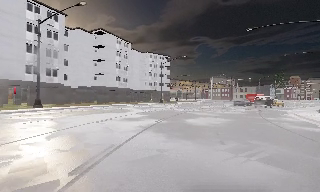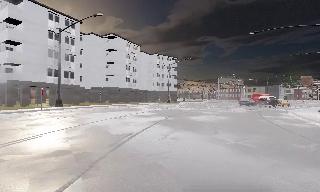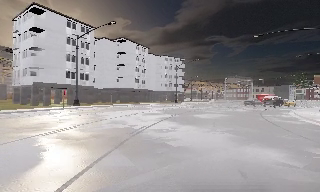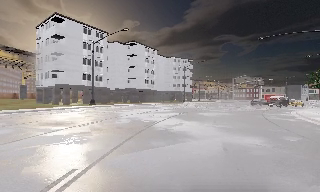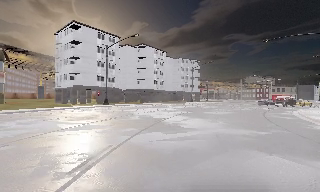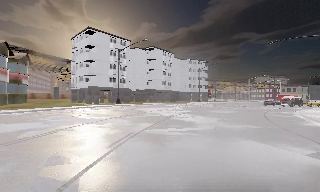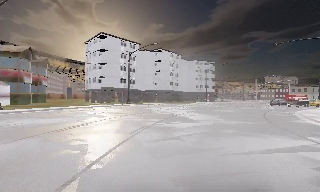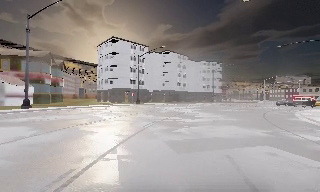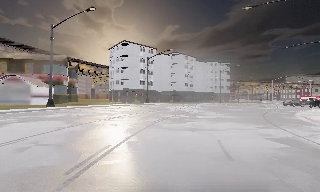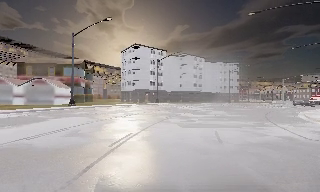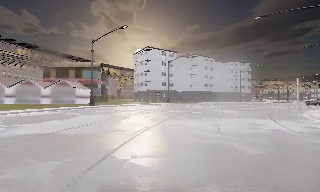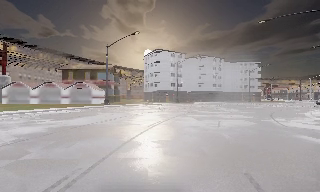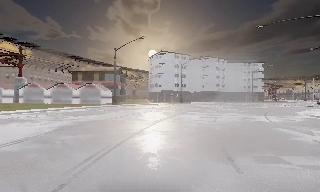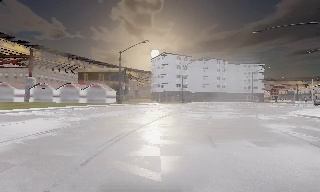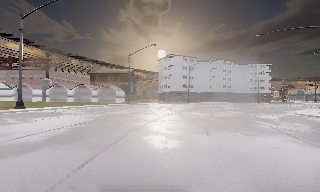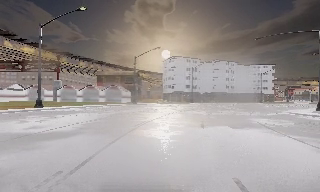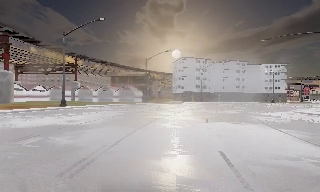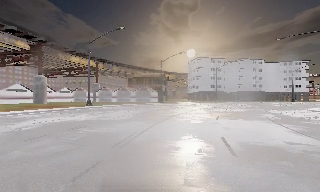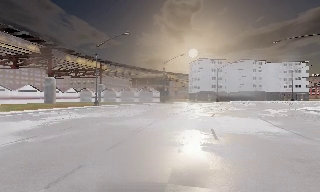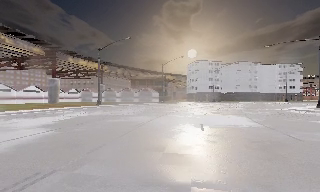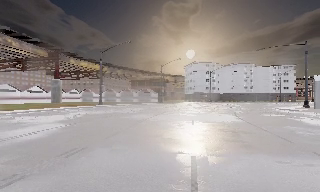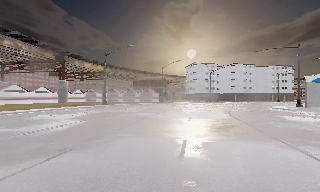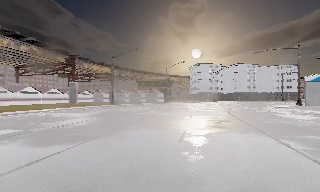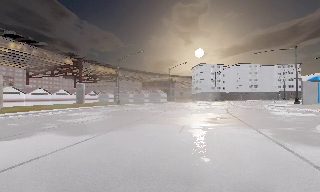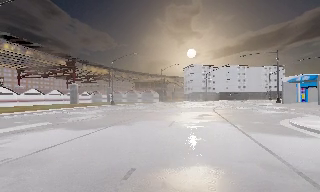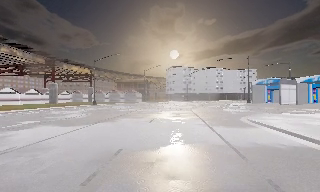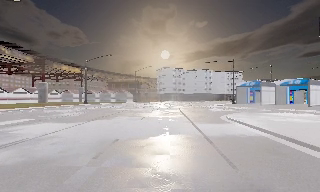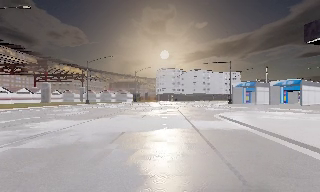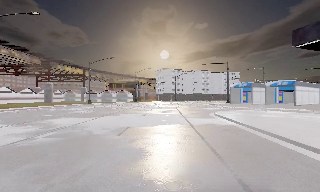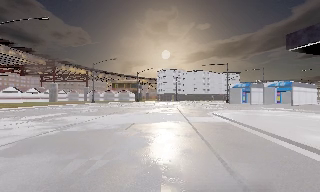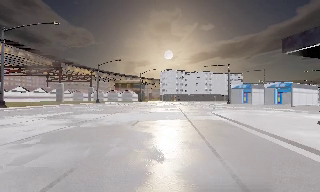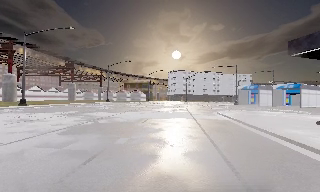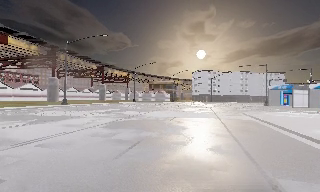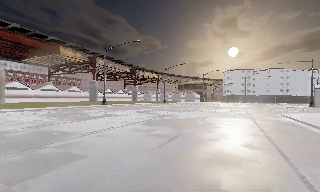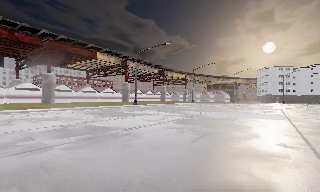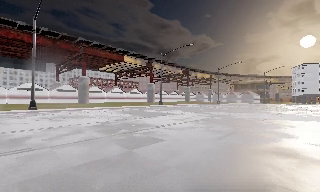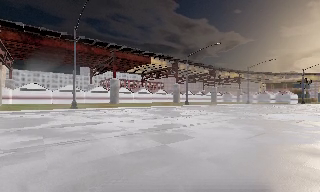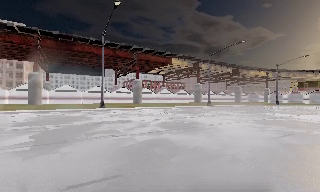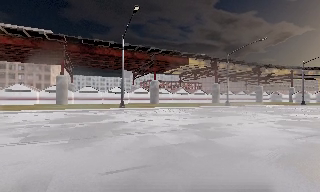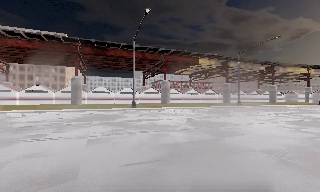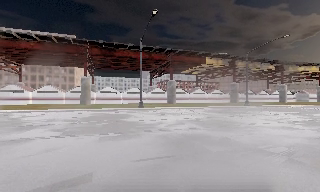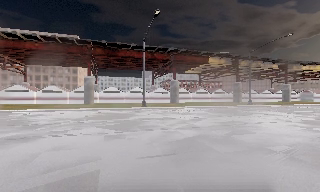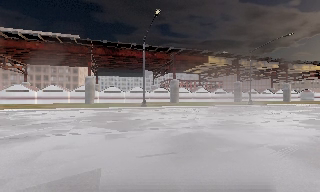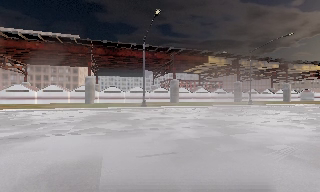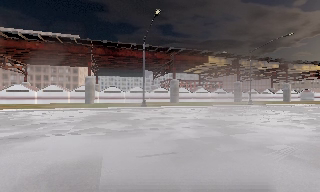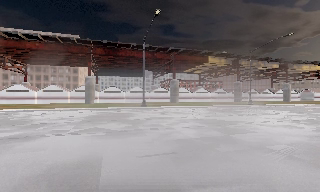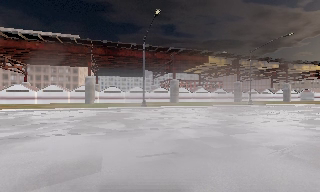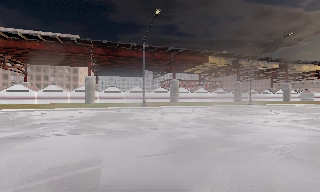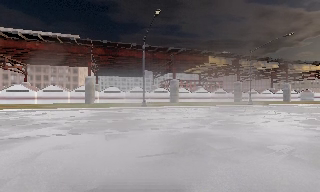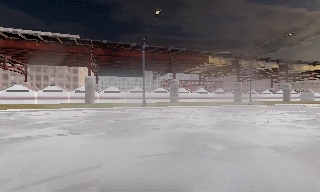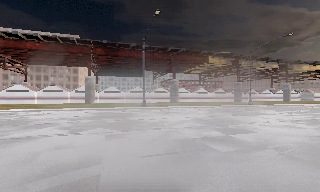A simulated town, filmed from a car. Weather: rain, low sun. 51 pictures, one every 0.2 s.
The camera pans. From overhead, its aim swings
counterclockwise.
The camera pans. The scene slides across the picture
to the right.
0.0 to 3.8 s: The scene slides to the right, as the camera pans about 50 degrees to its left. It travels backward, about 35 m.
3.8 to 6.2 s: The camera travels backward, about 17 m, so what stands in front gets smaller.
6.2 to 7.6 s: The scene slides to the right, as the camera pans about 60 degrees to its left. It travels backward, about 5 m. It loses speed.
7.6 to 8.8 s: The camera travels backward, about 1 m, so what stands in front gets smaller. It loses speed.
8.8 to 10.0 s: The camera keeps its place and its aim.
The film runs backward here.
